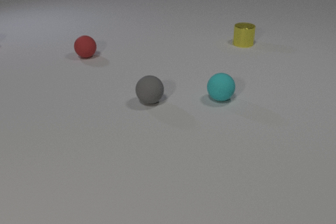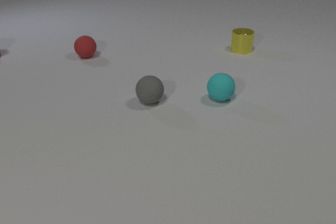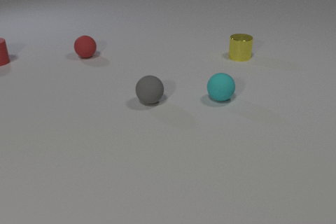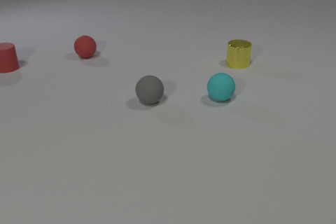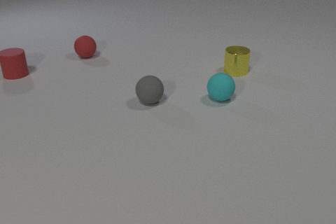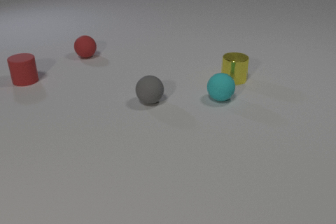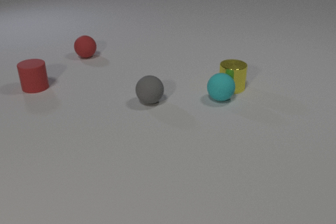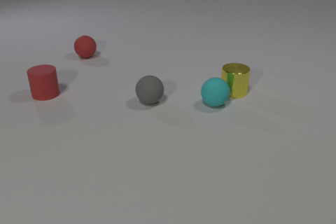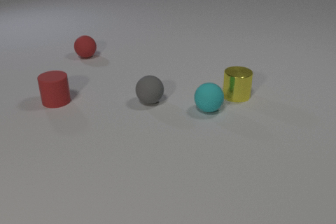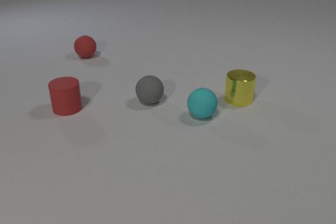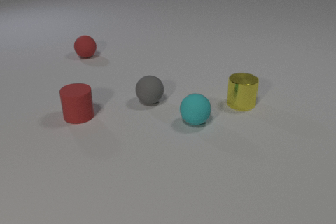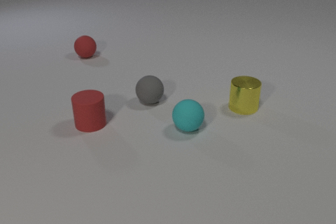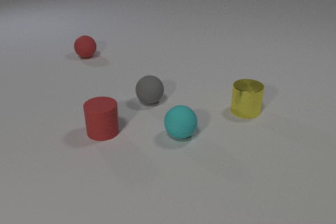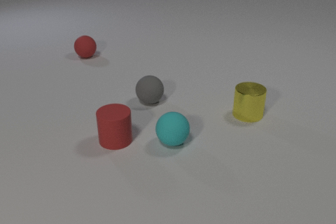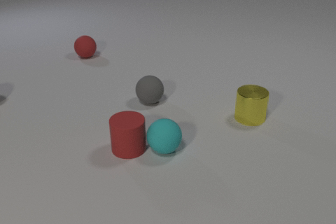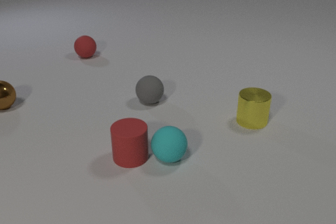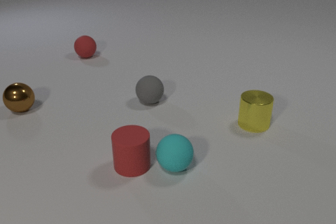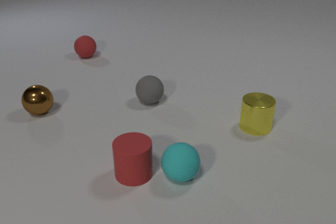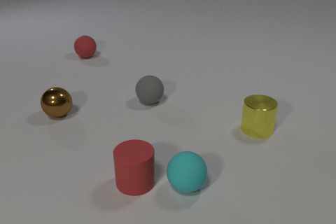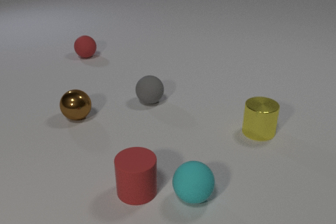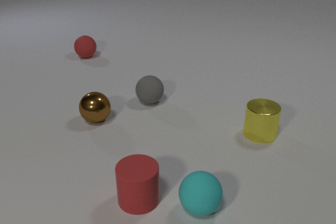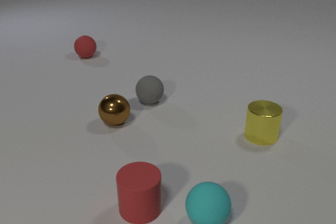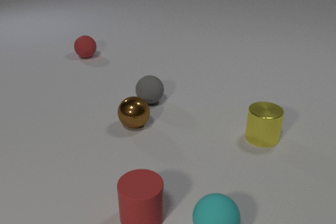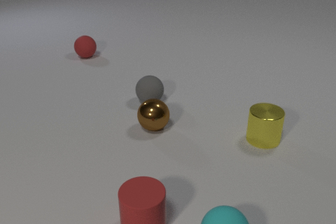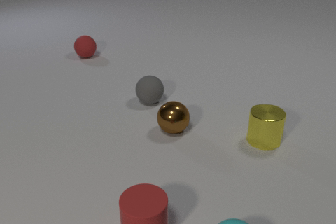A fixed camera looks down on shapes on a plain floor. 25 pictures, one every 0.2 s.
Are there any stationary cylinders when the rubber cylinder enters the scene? no.
What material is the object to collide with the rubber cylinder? rubber.
Are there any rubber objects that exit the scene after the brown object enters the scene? yes.
0.0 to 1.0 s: The yellow metal cylinder slides toward the camera. The red rubber cylinder comes in at the left edge, slides toward the camera and to the right.
1.0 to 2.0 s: The yellow metal cylinder slides toward the camera. The cyan rubber sphere rolls toward the camera and to the left. The red rubber cylinder slides toward the camera and to the right. The yellow metal cylinder and the cyan rubber sphere collide.
2.0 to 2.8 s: The yellow metal cylinder slides toward the camera. The cyan rubber sphere rolls toward the camera and to the left. The red rubber cylinder slides toward the camera and to the right. The cyan rubber sphere and the red rubber cylinder collide.
2.8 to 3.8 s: The yellow metal cylinder slides toward the camera. The cyan rubber sphere rolls toward the camera and to the right. The brown metal sphere comes in at the left edge, rolls to the right and toward the camera. The red rubber cylinder slides toward the camera.
3.8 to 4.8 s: The yellow metal cylinder slides toward the camera. The cyan rubber sphere rolls toward the camera and to the right. The brown metal sphere rolls to the right. The red rubber cylinder slides toward the camera.
